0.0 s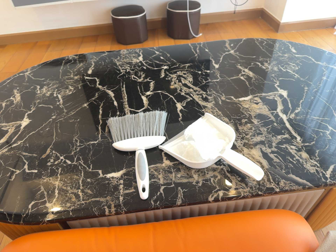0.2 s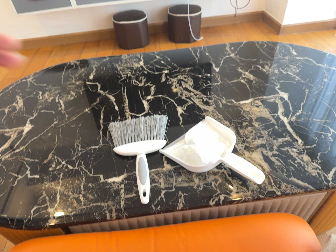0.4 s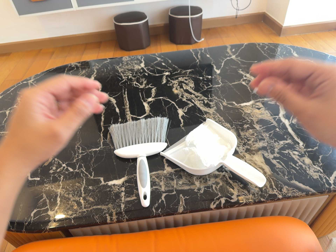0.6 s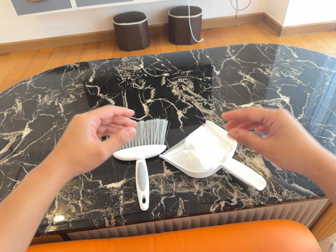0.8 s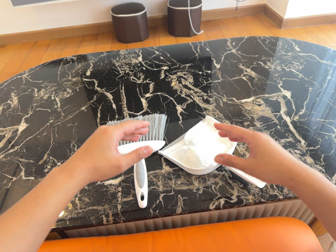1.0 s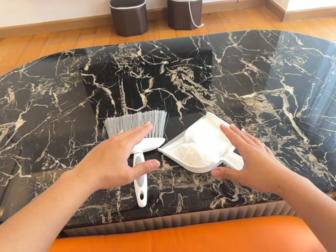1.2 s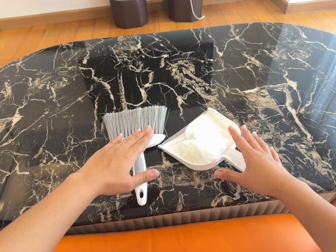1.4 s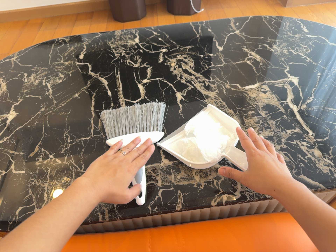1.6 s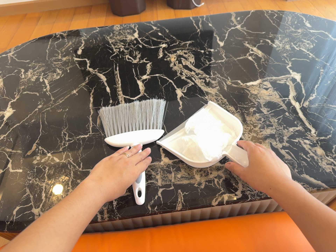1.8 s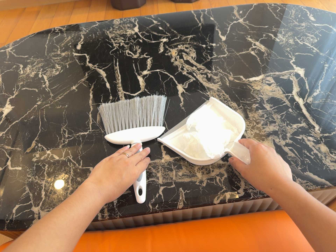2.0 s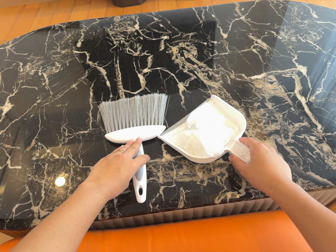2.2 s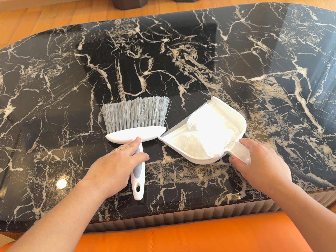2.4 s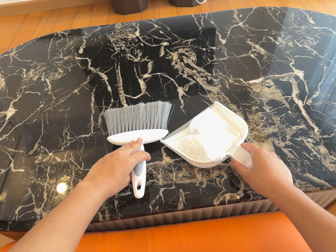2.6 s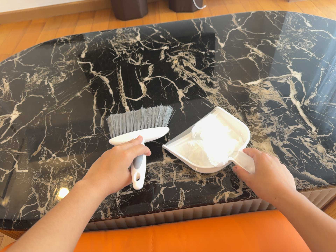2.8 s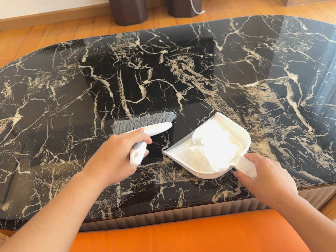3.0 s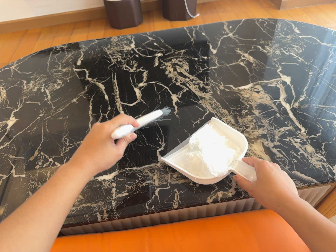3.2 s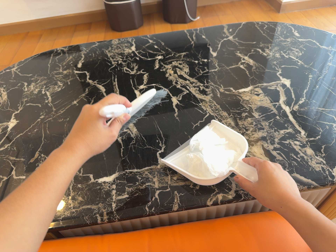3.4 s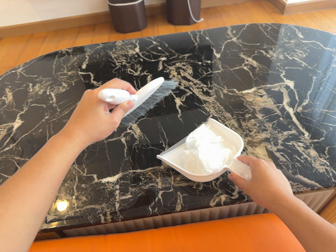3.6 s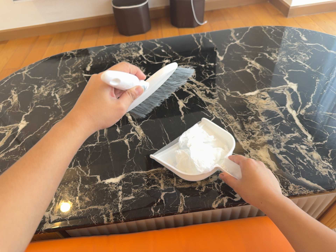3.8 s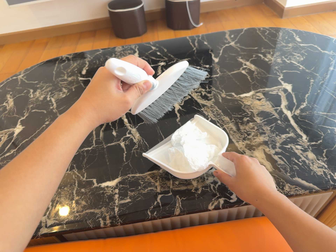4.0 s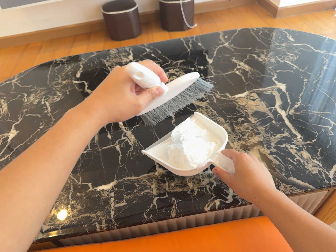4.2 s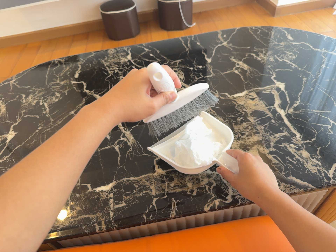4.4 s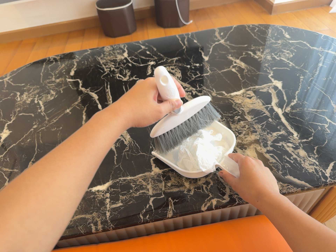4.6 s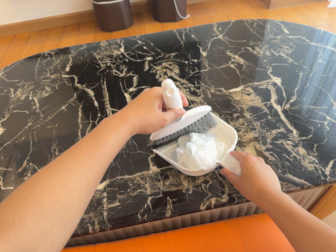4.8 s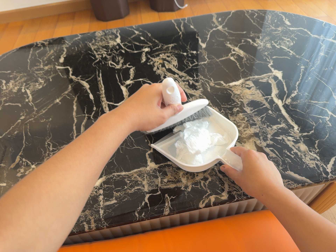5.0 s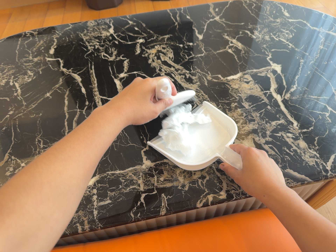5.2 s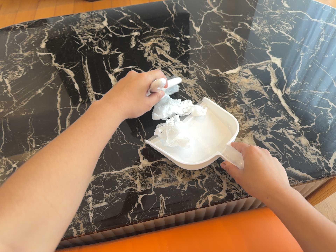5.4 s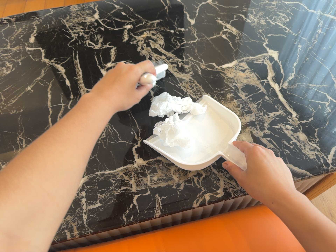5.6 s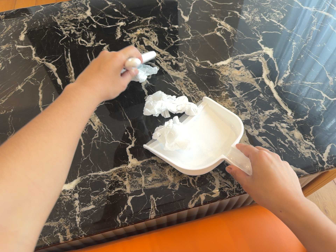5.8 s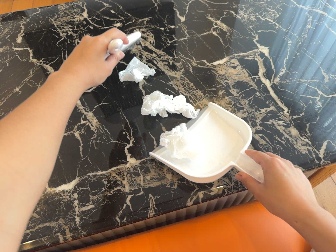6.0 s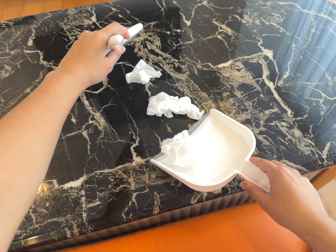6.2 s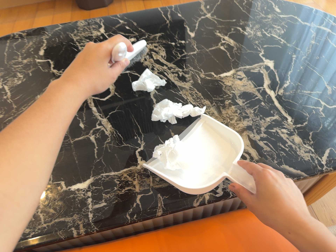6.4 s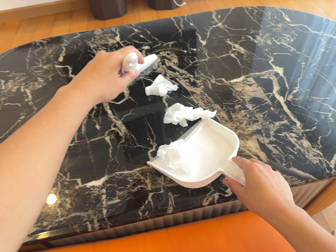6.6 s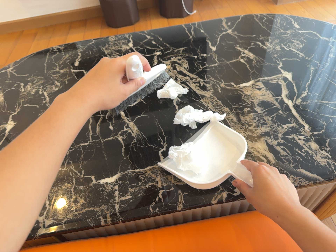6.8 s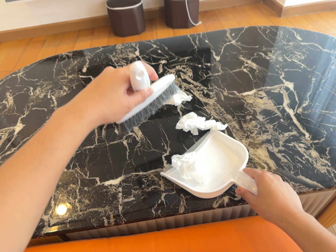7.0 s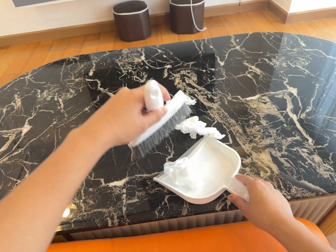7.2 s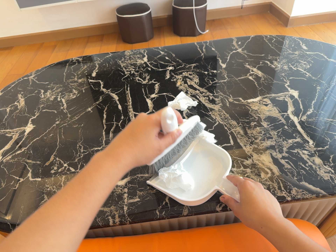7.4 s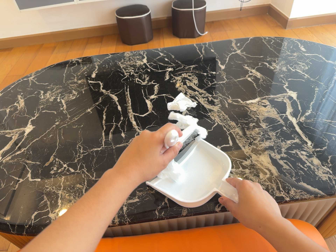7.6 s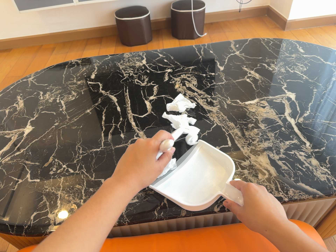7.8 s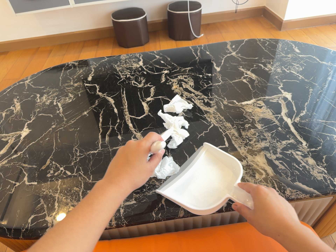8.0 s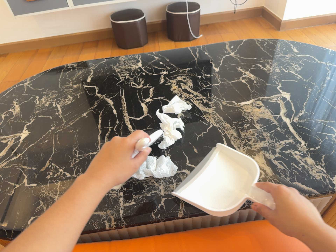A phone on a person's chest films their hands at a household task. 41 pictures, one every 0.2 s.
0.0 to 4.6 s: The camera shifts only a little, or ends up much as it began.
4.6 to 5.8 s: The camera travels forward, about 9 cm, so what stands in front looms larger.
5.8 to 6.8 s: The camera travels backward and toward the bottom of its view, about 10 cm, so what stands in front gets smaller. Its aim tips toward the top of its view by about 10 degrees.
6.8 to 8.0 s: The camera shifts only a little, or ends up much as it began.
The film runs backward here.
